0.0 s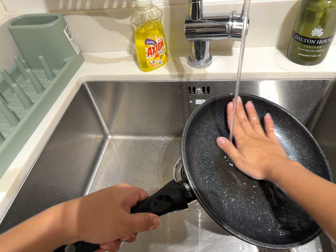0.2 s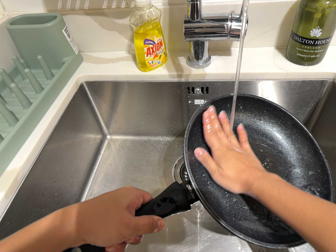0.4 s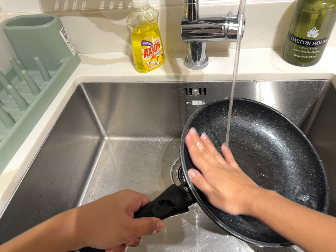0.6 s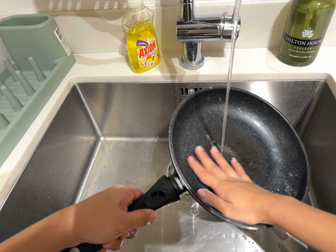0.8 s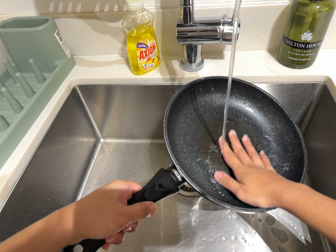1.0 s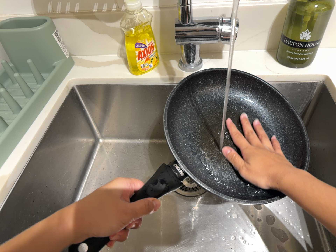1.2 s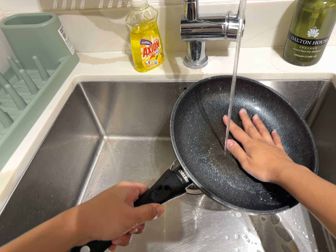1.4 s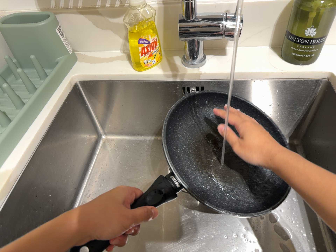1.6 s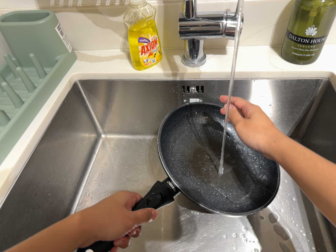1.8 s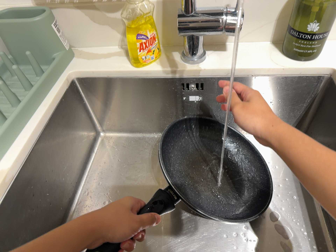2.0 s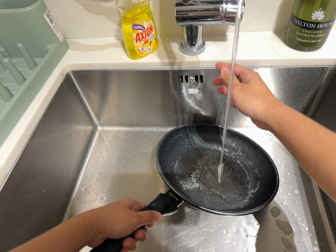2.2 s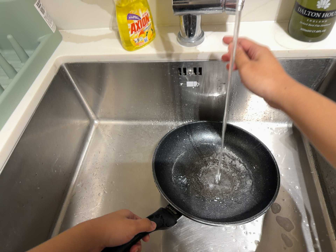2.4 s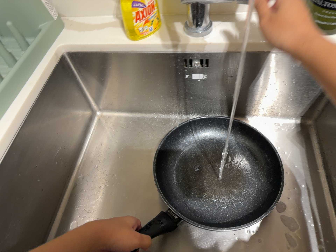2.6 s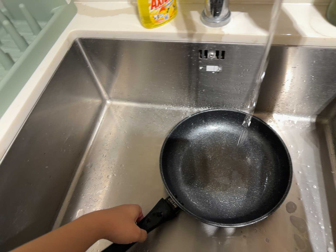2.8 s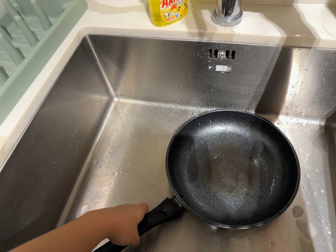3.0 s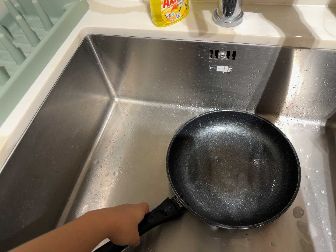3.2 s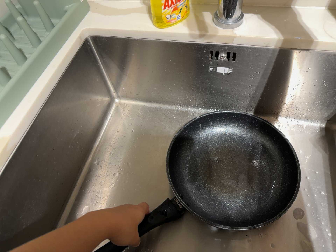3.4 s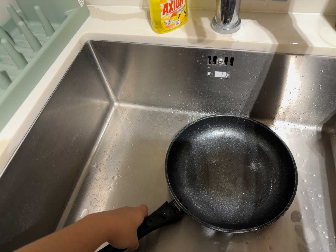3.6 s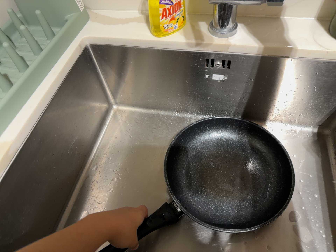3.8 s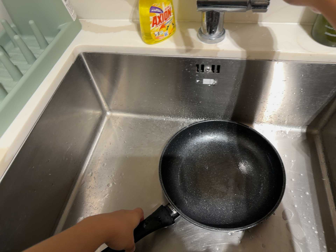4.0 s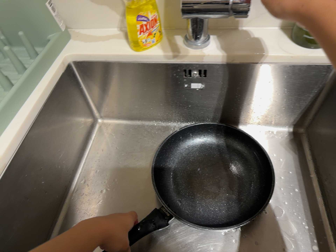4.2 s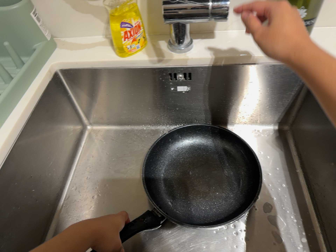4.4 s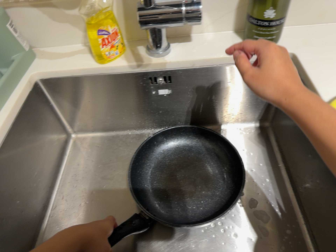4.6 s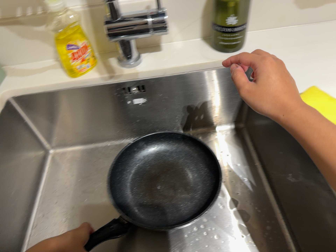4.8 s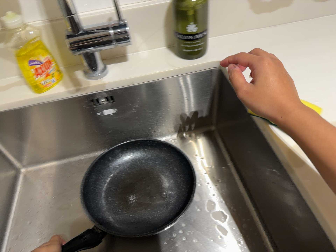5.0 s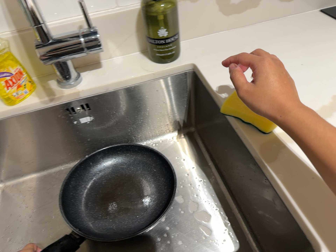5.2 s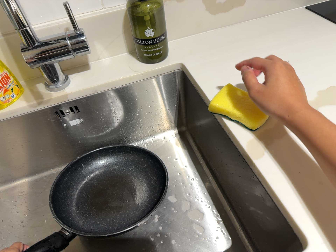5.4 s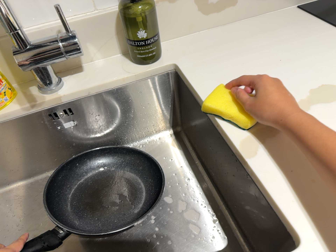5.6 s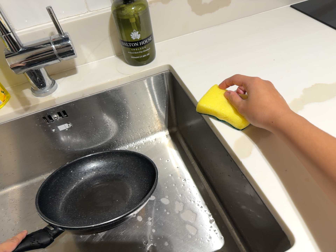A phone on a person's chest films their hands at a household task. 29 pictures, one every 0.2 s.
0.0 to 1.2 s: The camera keeps its place and its aim.
1.2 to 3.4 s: The camera travels forward, about 7 cm, so what stands in front looms larger. Its aim tips toward the bottom of its view by about 10 degrees, and the scene shifts upward.
3.4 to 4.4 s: The camera rolls about its line of sight by about 10 degrees, and the scene rotates counterclockwise.
4.4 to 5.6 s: The camera pans to its right by about 15 degrees. It travels to its right, about 9 cm, so close, fixed things drift to the left. It rolls about its line of sight by about 15 degrees, and the scene rotates counterclockwise.
The film runs backward here.
